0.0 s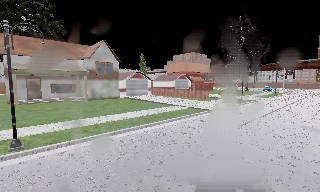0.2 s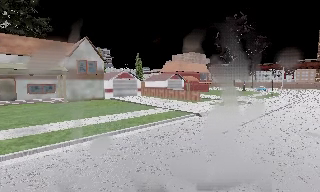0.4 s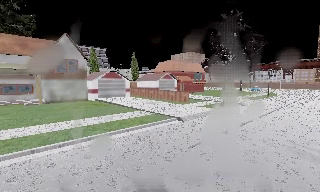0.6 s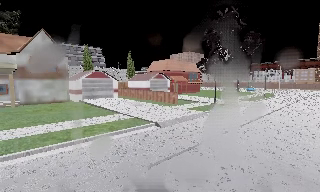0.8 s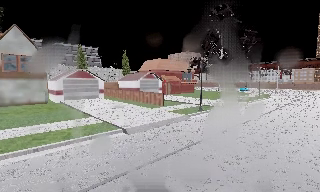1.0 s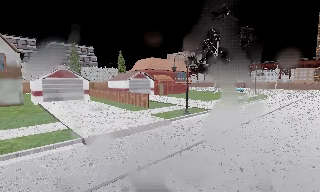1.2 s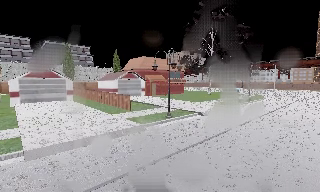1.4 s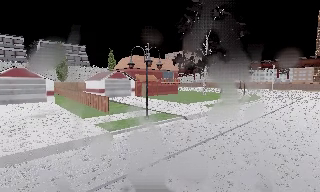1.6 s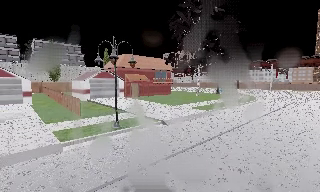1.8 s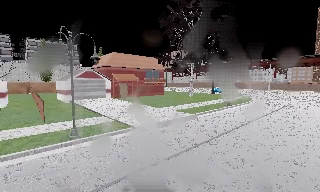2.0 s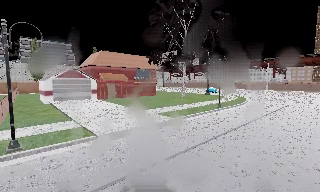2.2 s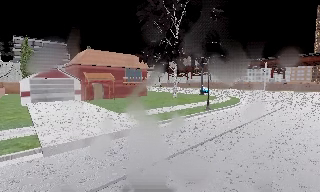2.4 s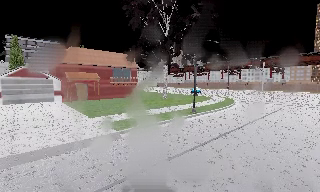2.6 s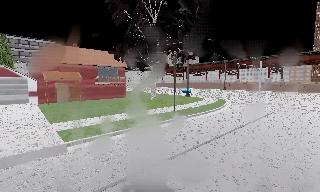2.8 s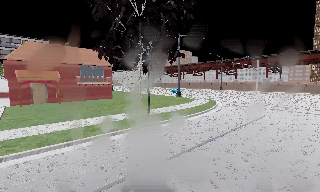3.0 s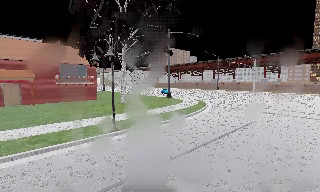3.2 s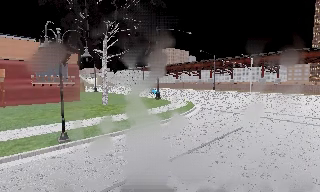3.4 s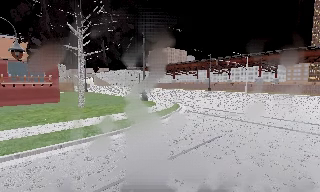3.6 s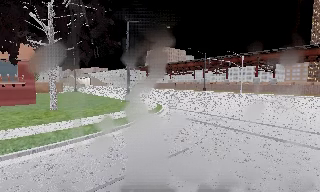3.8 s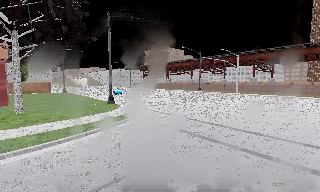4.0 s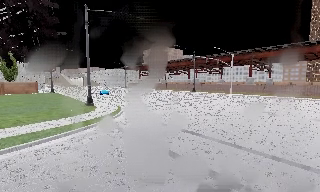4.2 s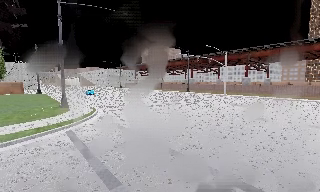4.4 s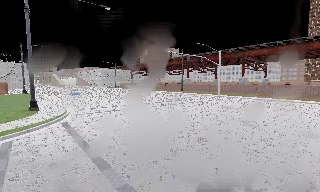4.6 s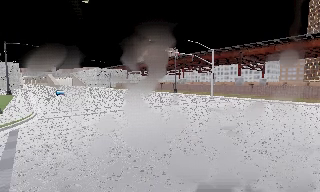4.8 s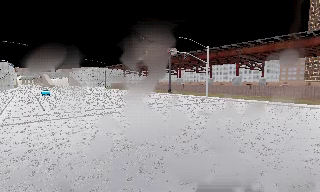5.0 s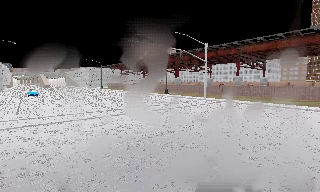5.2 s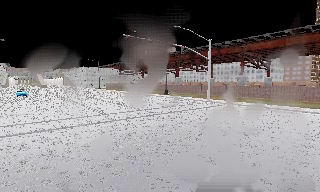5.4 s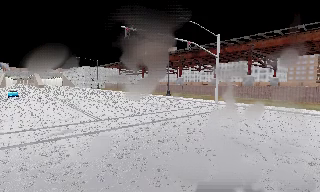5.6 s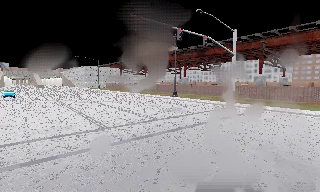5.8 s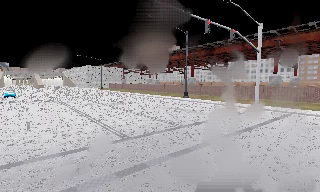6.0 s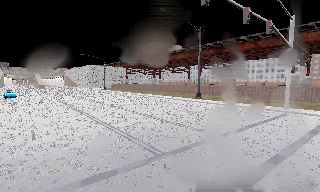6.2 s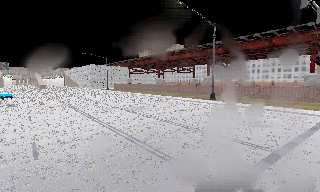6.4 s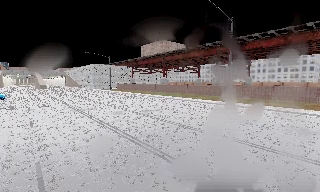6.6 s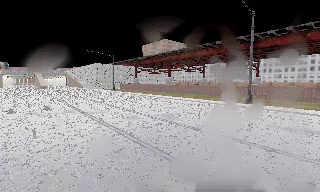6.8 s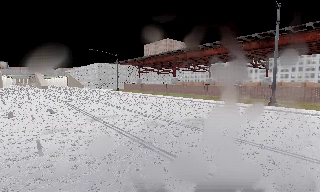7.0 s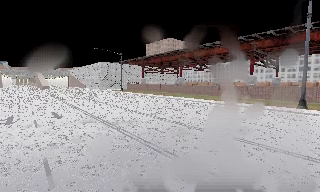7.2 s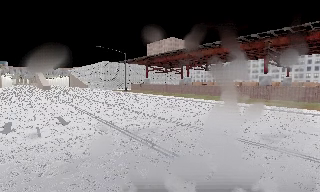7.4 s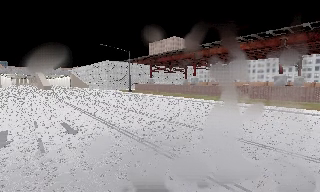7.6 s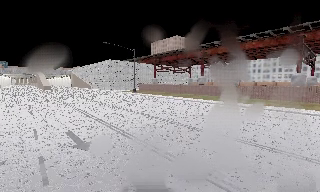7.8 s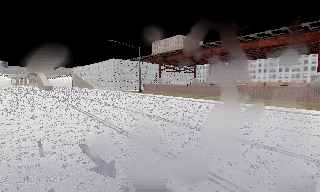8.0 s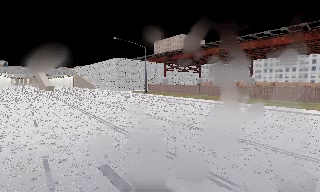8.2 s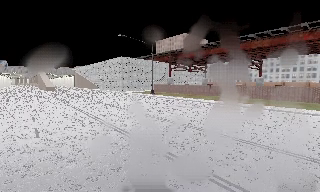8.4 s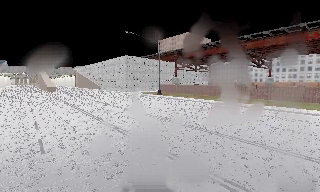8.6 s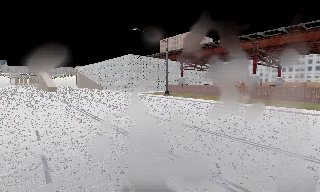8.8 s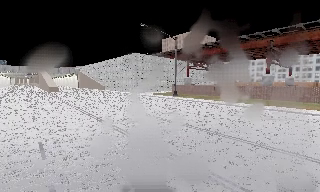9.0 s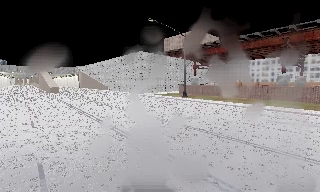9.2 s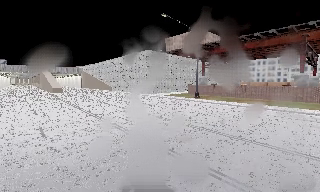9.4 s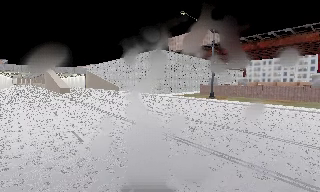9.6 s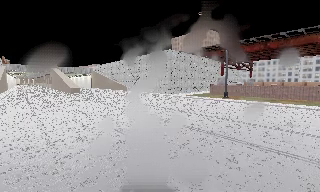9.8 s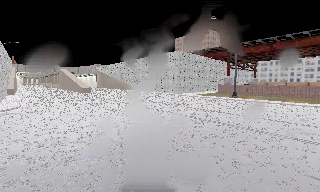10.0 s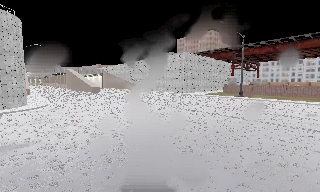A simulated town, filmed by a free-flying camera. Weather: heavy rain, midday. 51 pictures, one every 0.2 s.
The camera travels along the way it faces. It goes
forward.
0.0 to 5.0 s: The camera travels to its right and forward, about 55 m, so close, fixed things drift to the left.
5.0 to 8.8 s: The camera travels forward and to its left, about 45 m, so what stands in front looms larger.
8.8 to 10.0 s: The camera travels to its left, about 11 m, so close, fixed things drift to the right.
The film runs backward here.
